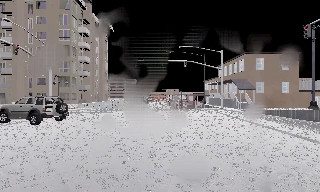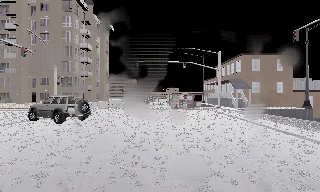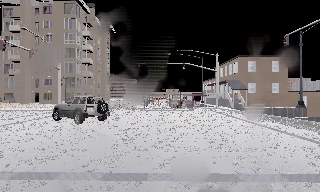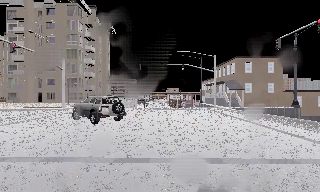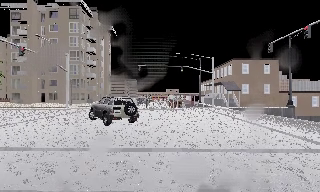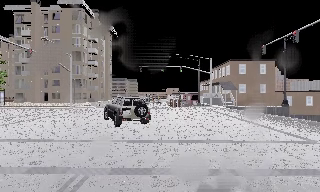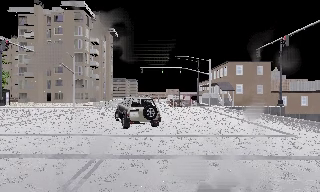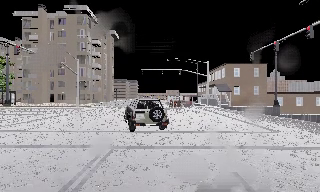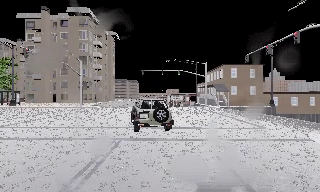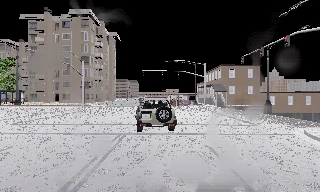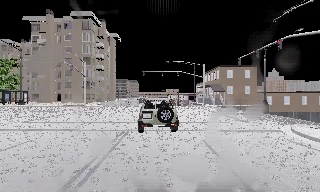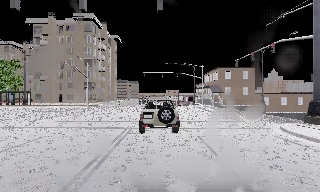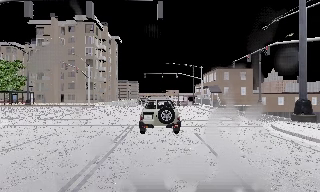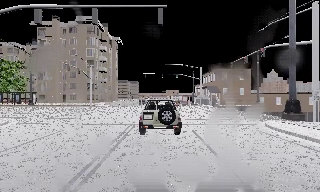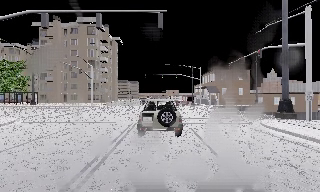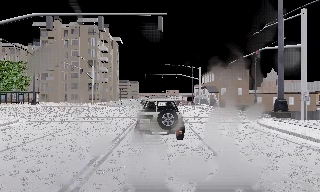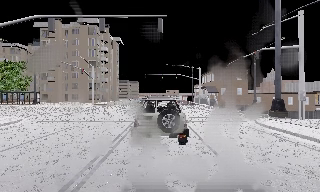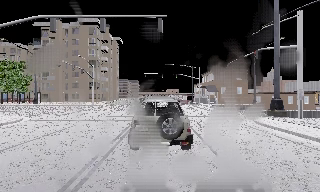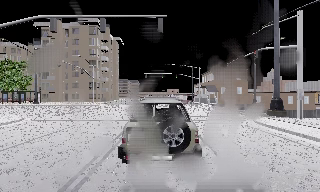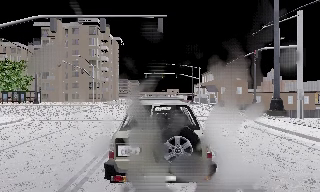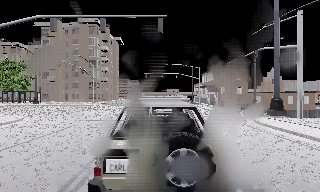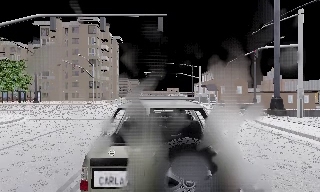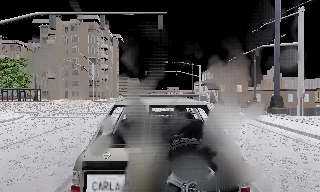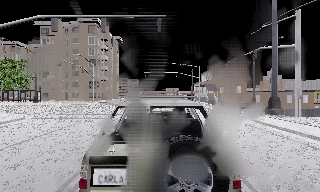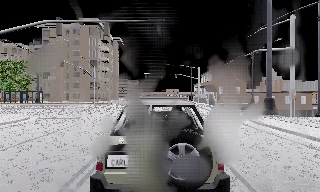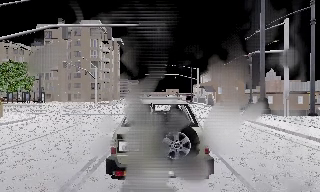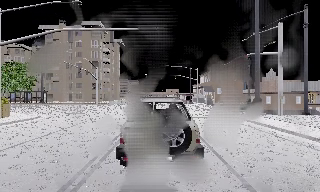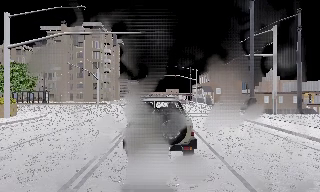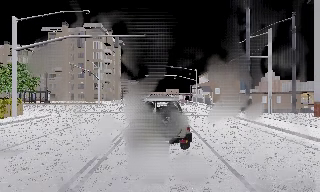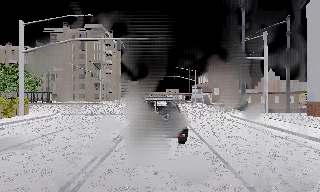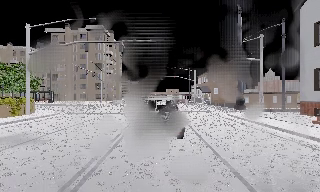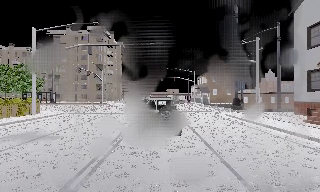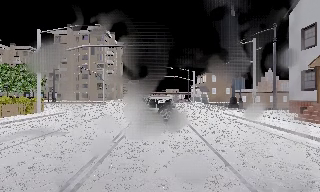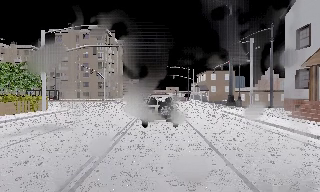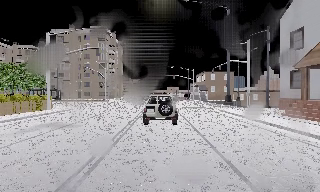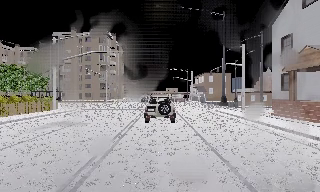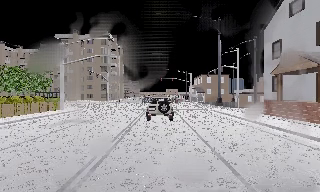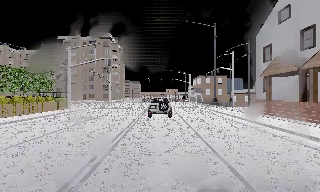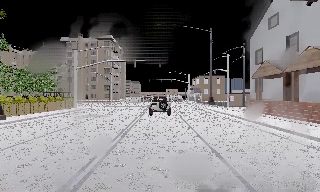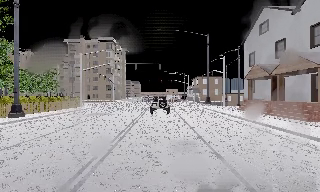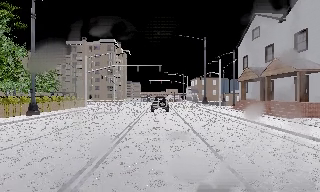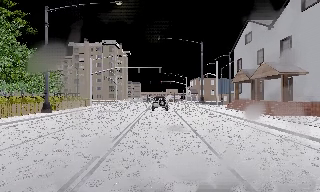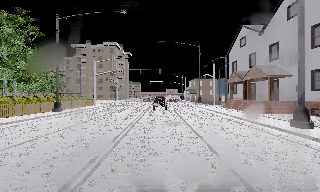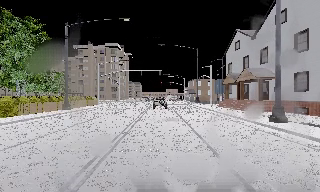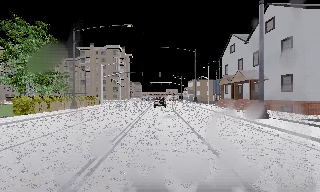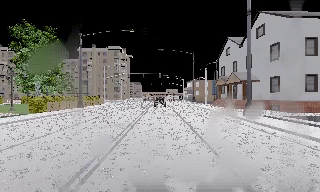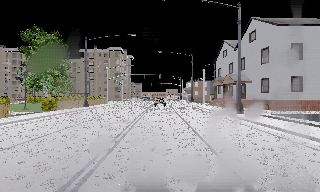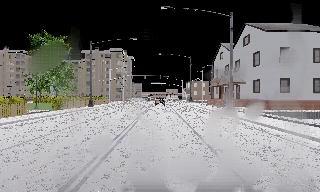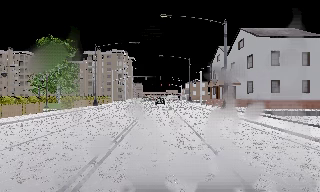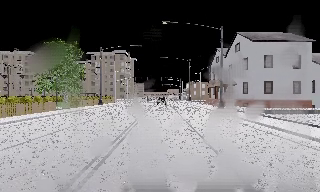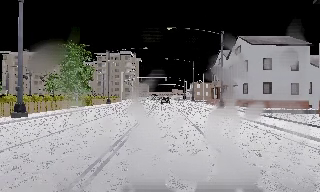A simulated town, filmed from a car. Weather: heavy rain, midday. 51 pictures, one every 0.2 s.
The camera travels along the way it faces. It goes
backward.
0.0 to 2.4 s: The camera travels backward, about 11 m, so what stands in front gets smaller.
2.4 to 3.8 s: The camera travels backward, about 2 m, so what stands in front gets smaller. It loses speed.
3.8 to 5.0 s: The camera travels backward, about 1.5 m, so what stands in front gets smaller. It gains speed.
5.0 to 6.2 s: The camera travels backward, about 4 m, so what stands in front gets smaller.
6.2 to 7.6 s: The camera travels backward, about 7 m, so what stands in front gets smaller. It gains speed.
7.6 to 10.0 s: The camera travels backward, about 20 m, so what stands in front gets smaller.
The film runs backward here.
